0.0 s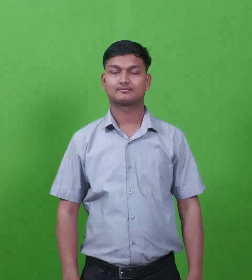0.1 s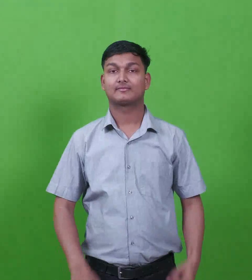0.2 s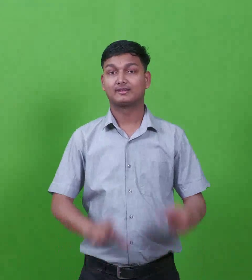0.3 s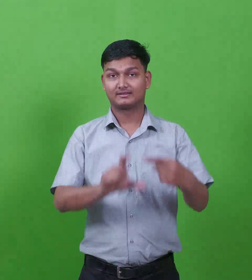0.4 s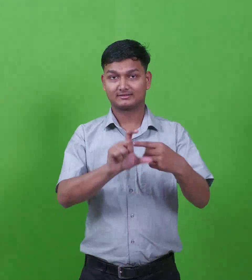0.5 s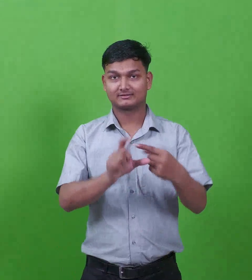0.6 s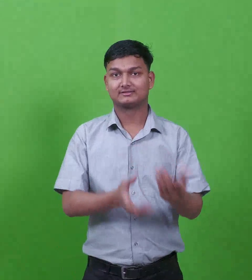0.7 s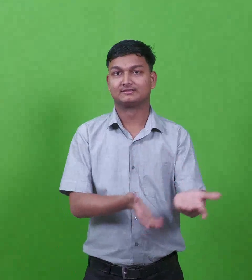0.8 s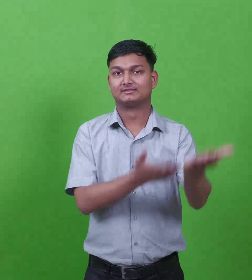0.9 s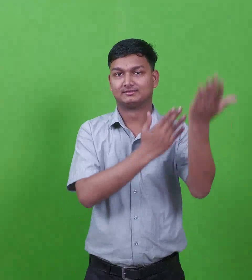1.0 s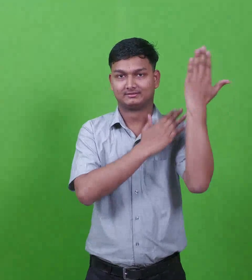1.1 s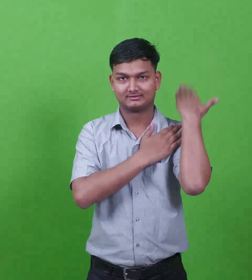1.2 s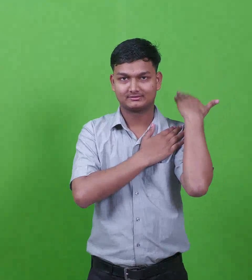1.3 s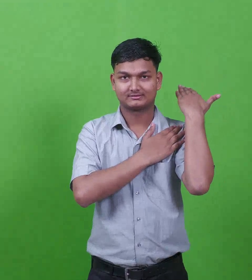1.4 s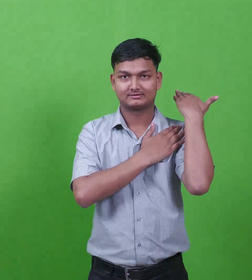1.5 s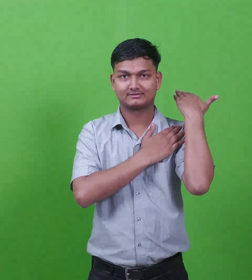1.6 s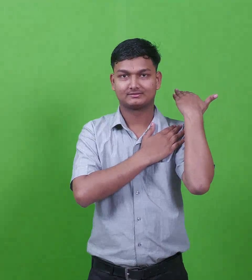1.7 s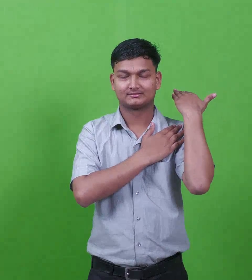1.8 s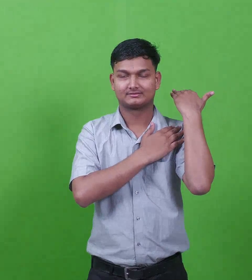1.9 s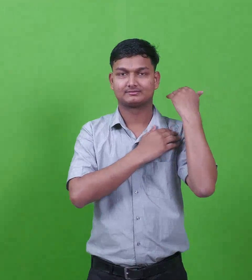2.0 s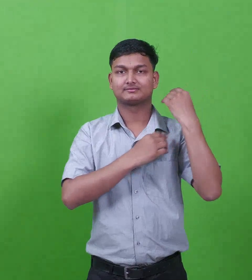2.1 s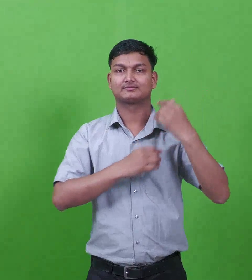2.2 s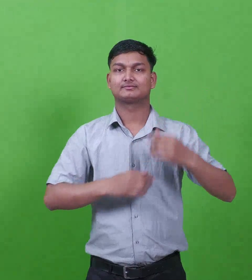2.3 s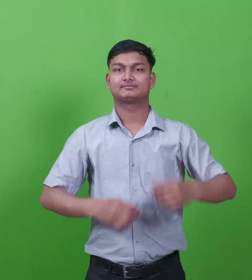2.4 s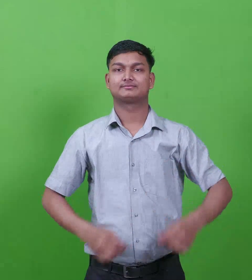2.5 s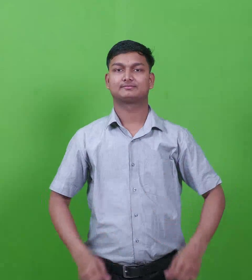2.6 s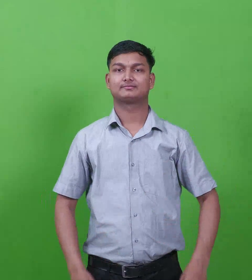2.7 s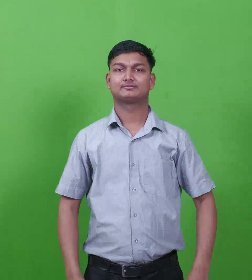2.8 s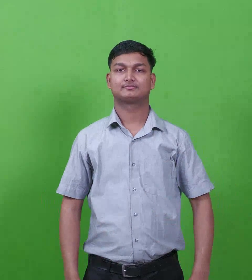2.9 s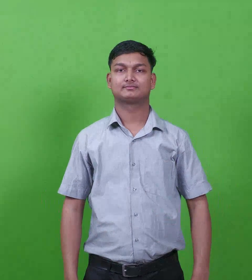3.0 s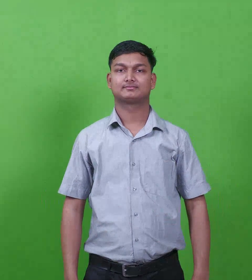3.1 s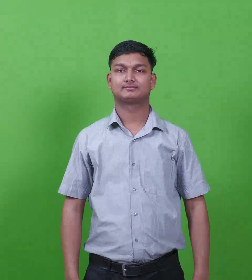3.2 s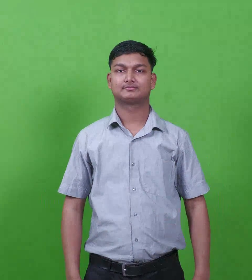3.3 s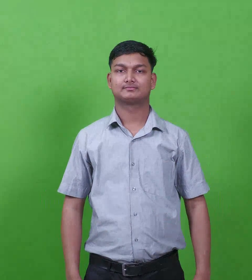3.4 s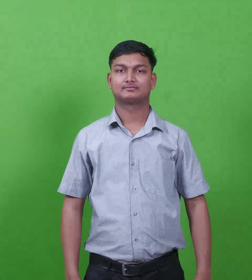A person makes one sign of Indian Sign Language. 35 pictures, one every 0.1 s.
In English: elisha
